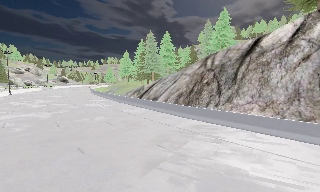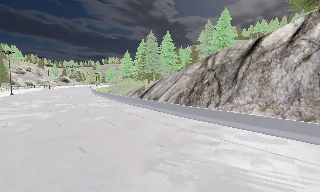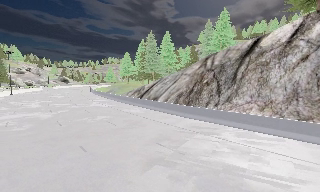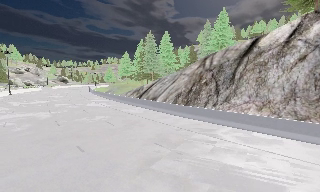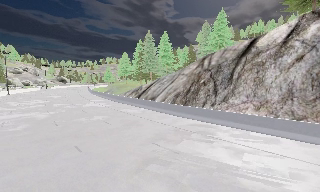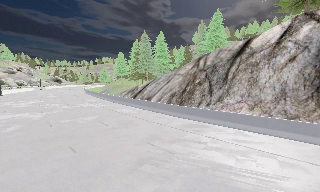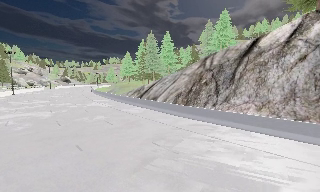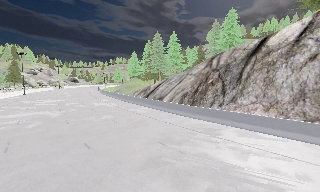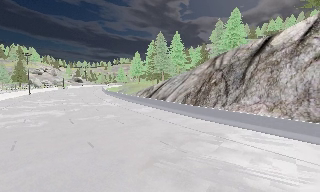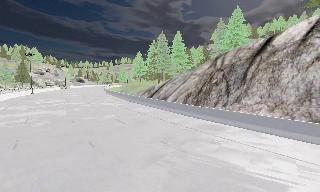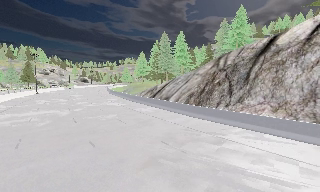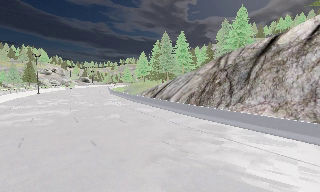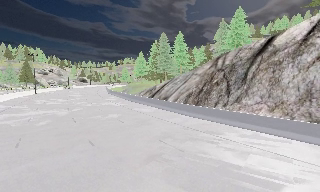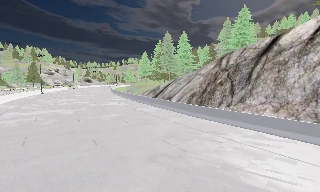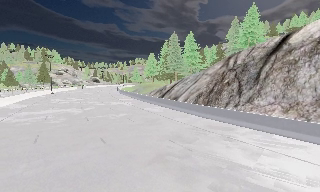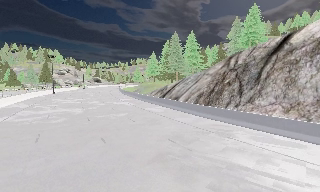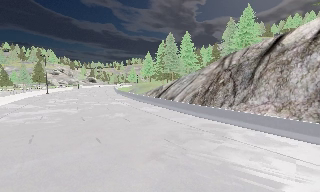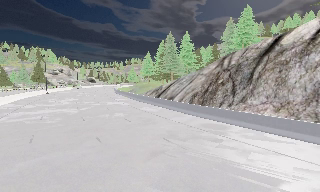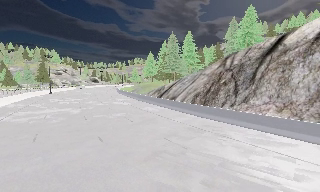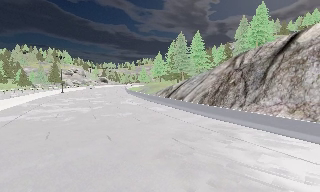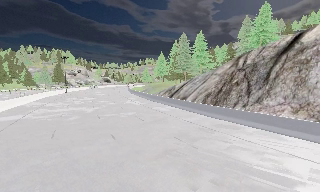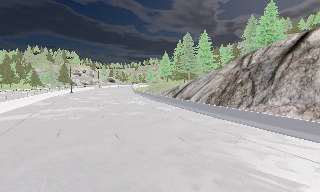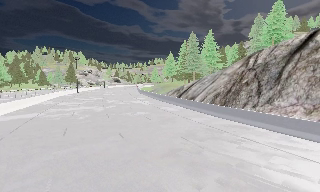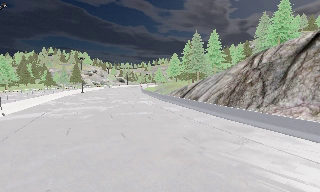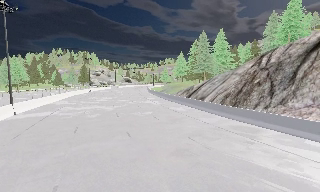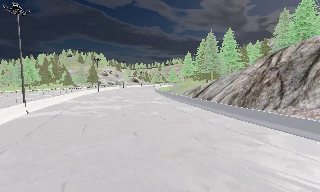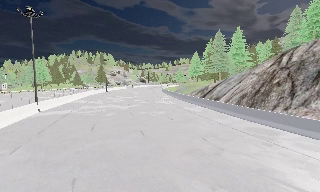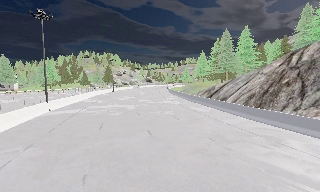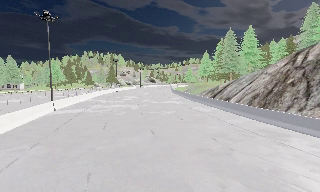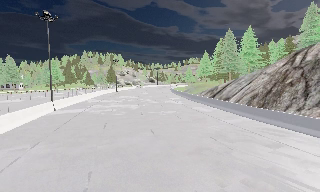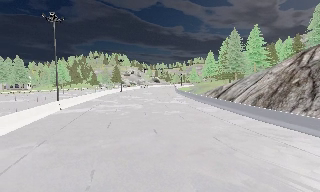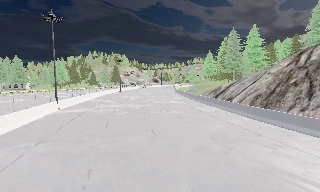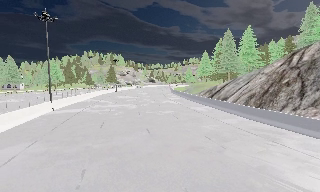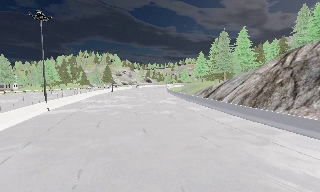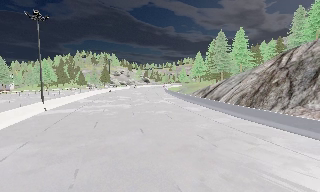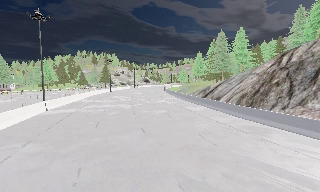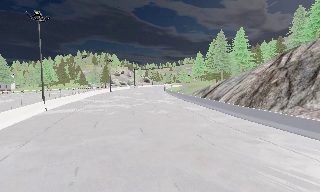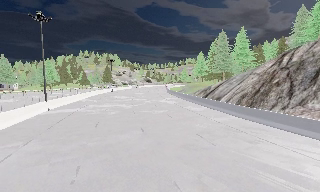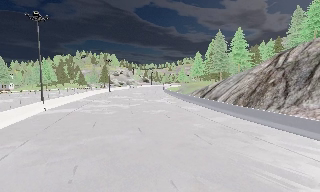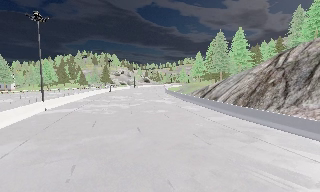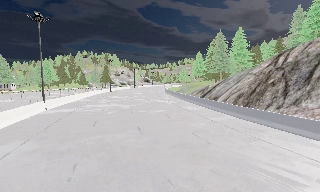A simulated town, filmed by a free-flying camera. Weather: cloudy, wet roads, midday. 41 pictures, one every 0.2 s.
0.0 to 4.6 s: The camera pans to its left, which is counterclockwise from overhead, by about 20 degrees. It travels backward and to its right, about 2 m, so what stands in front gets smaller.
4.6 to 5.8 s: The camera swings to its left by about 10 degrees, and the scene slides to the right.
5.8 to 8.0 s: The camera travels to its right and backward, about 1 m, so close, fixed things drift to the left.
The film runs backward here.
